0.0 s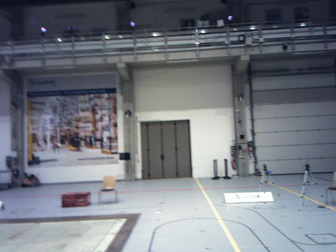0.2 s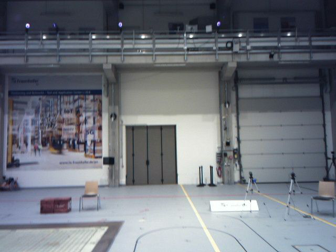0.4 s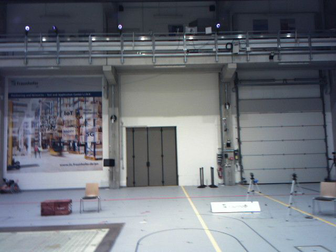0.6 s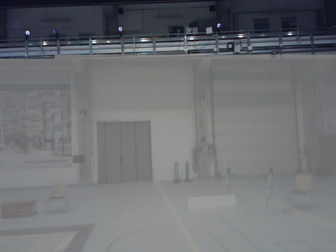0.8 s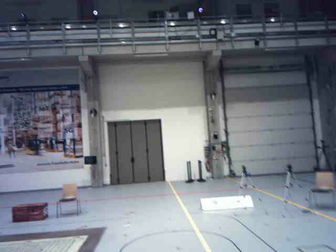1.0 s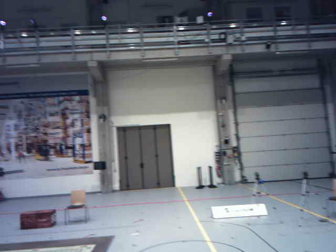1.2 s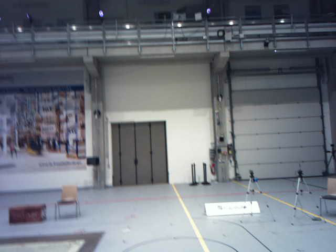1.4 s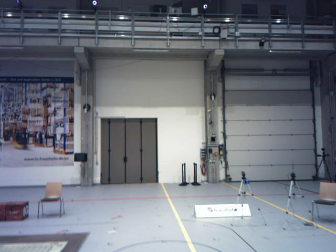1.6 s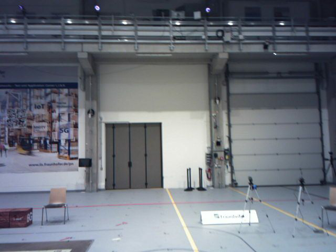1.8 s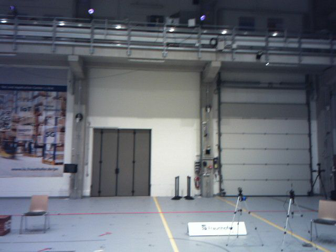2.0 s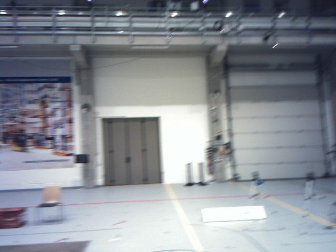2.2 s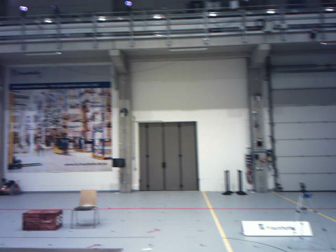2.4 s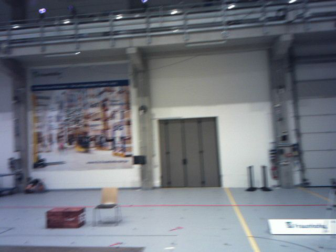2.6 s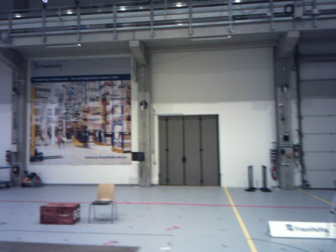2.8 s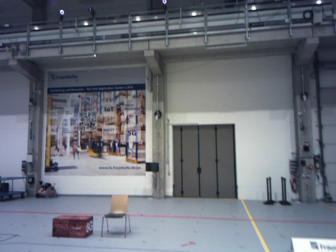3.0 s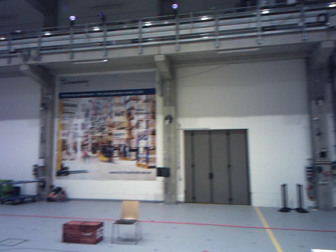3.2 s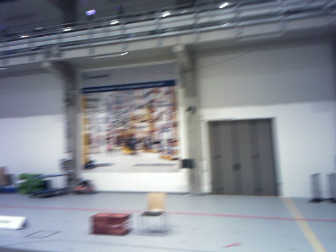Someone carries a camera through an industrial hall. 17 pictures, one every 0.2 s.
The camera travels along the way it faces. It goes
forward.
0.0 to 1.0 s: The camera travels forward, about 1 m, so what stands in front looms larger. It gains speed.
1.0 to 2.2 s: The camera travels forward, about 1.2 m, so what stands in front looms larger.
2.2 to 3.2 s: The camera swings to its left by about 15 degrees, and the scene slides to the right. It travels forward, about 0.9 m, so what stands in front looms larger.
The film runs forward here.
